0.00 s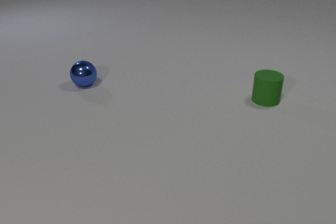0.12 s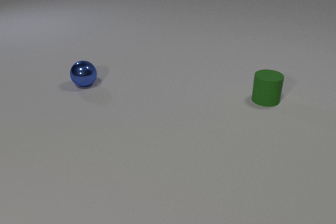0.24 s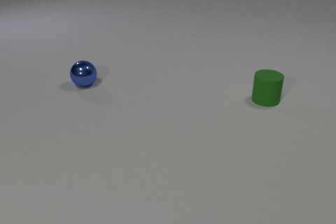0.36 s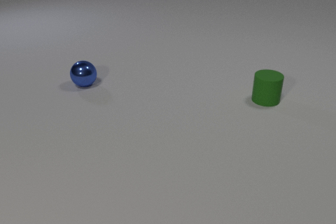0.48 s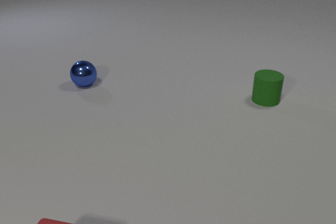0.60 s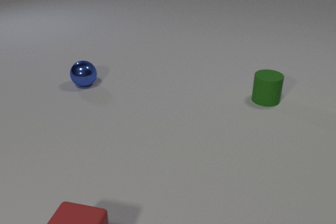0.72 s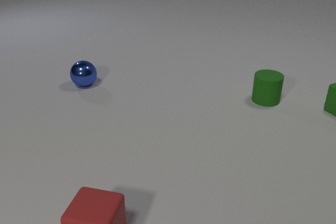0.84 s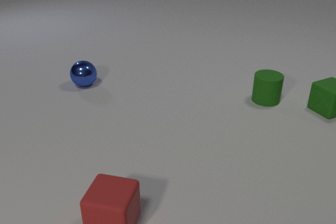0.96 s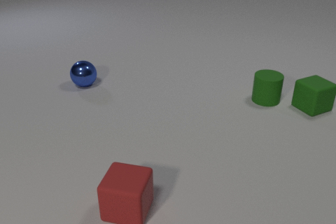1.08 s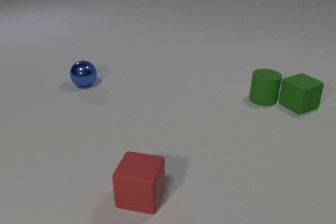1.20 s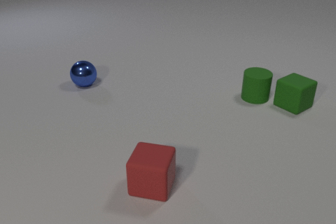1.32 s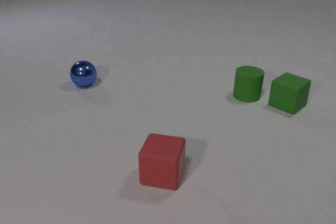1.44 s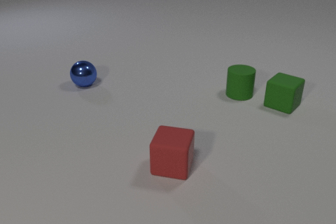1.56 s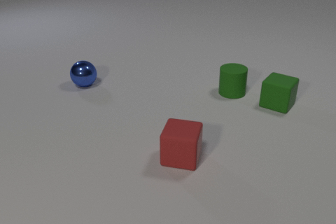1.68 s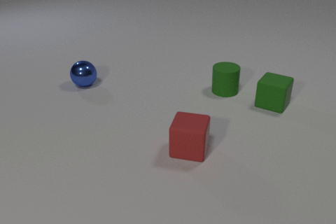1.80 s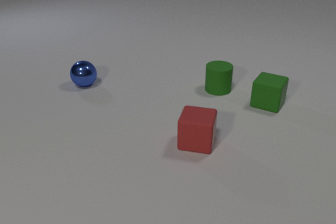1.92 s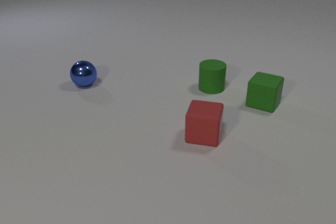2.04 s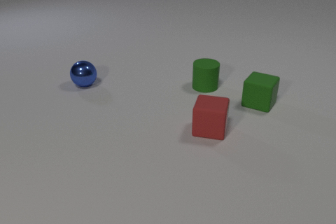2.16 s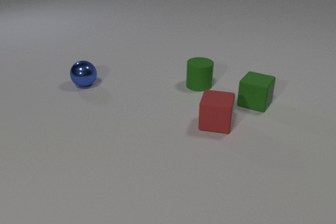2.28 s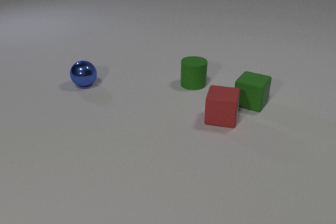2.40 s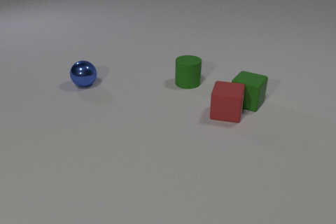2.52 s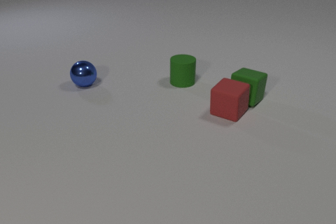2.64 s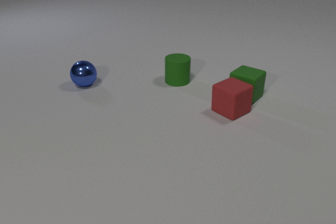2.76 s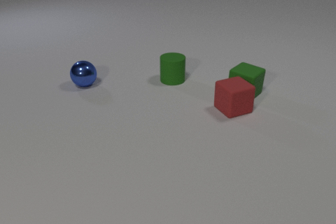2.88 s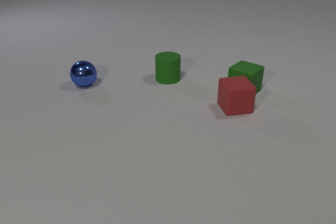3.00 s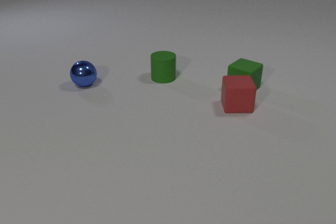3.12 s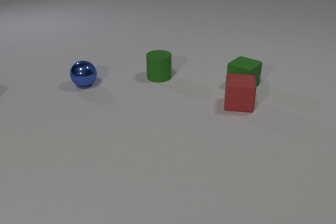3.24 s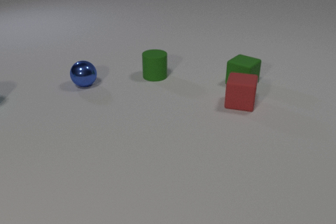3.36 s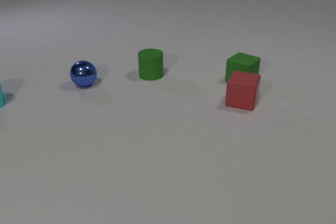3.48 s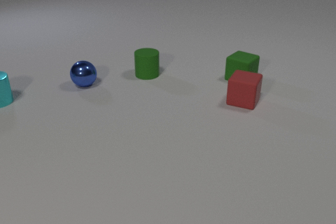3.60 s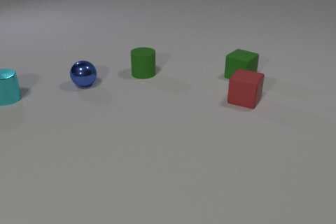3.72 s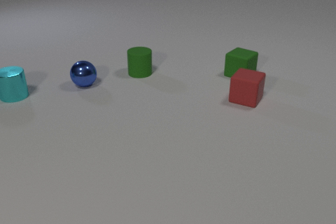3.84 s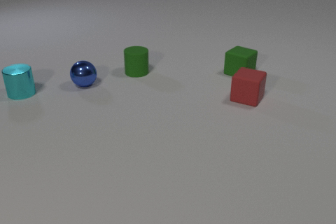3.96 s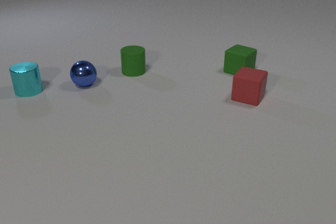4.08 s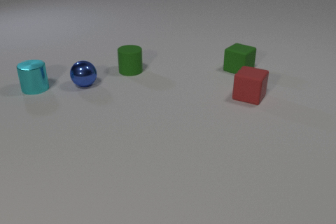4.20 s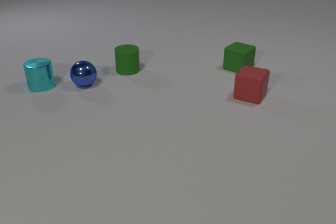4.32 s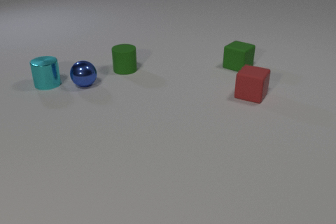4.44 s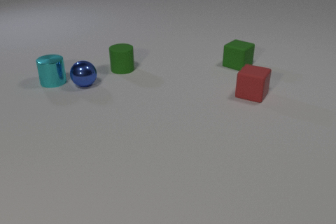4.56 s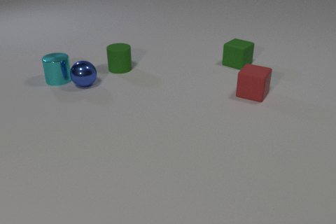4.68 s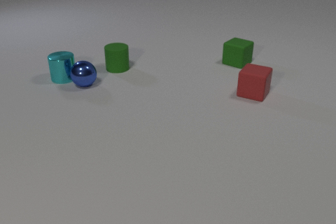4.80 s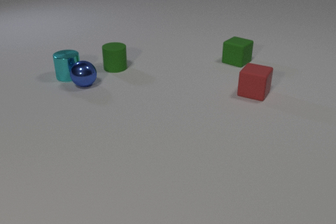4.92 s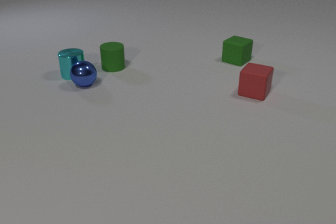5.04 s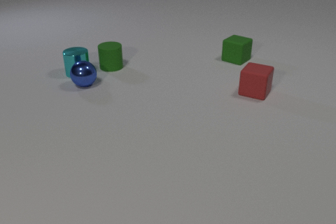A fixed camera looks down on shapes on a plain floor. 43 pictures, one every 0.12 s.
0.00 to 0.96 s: The green rubber cube comes in at the right edge, slides to the left. The red rubber cube comes in at the bottom edge, slides away from the camera and to the right.
0.96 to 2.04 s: The green rubber cube slides to the left, spins counterclockwise seen from above by about 30 degrees, its near face sliding to the right. The green rubber cylinder slides to the left. The red rubber cube slides away from the camera and to the right. The green rubber cube and the green rubber cylinder collide.
2.04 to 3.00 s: The green rubber cube slides away from the camera and to the left. The green rubber cylinder slides to the left and away from the camera. The red rubber cube slides away from the camera and to the right, spins clockwise seen from above by about 75 degrees, its near face sliding to the left. The green rubber cube and the red rubber cube collide.
3.00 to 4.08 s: The green rubber cube slides away from the camera. The green rubber cylinder slides to the left and away from the camera. The red rubber cube slides away from the camera and to the right, spins clockwise seen from above by about 30 degrees, its near face sliding to the left. The cyan metal cylinder comes in at the left edge, slides to the right and away from the camera.
4.08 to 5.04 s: The green rubber cube slides away from the camera. The green rubber cylinder slides to the left and away from the camera. The red rubber cube slides away from the camera. The cyan metal cylinder slides to the right and away from the camera.
How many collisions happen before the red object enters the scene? 0.
How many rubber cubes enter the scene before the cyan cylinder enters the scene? 2.
What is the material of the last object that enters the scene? metal.
